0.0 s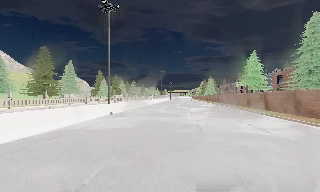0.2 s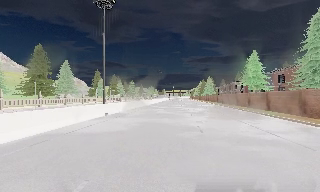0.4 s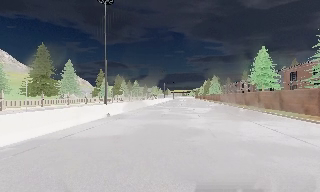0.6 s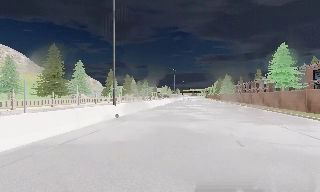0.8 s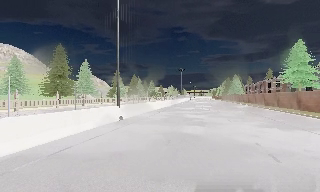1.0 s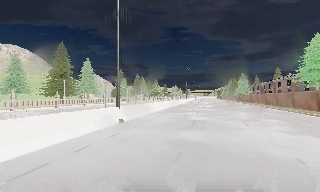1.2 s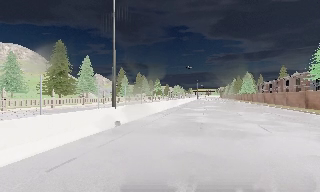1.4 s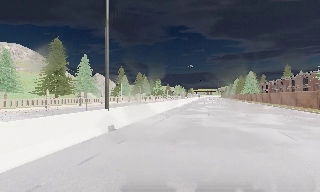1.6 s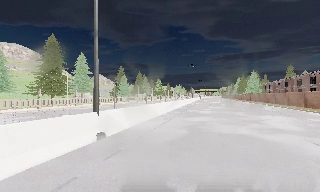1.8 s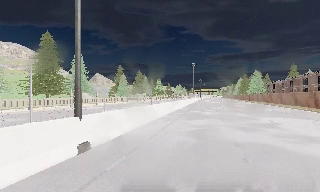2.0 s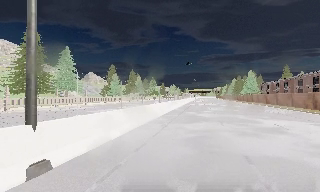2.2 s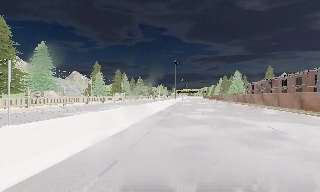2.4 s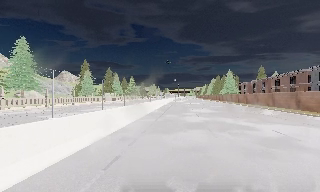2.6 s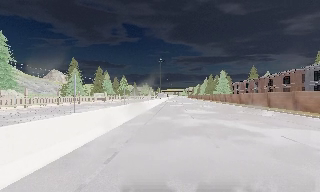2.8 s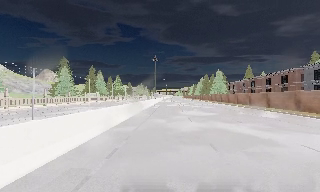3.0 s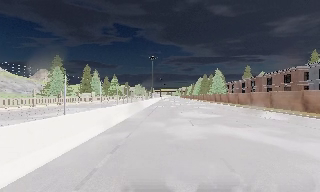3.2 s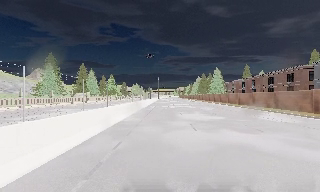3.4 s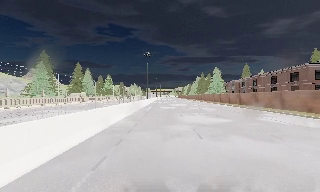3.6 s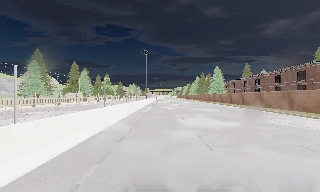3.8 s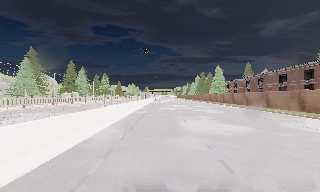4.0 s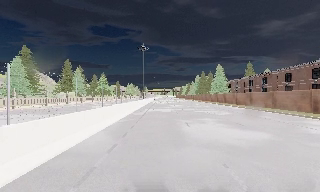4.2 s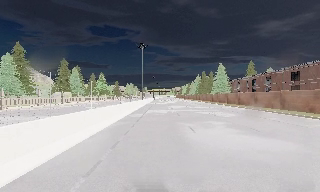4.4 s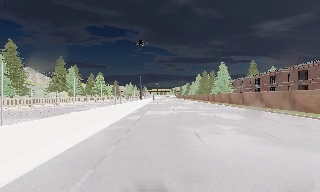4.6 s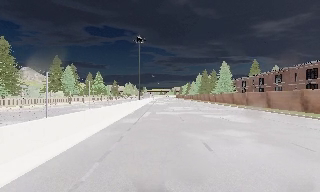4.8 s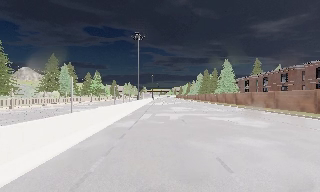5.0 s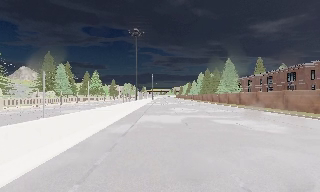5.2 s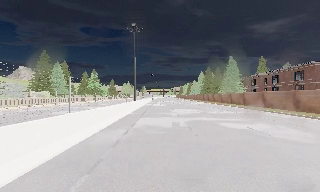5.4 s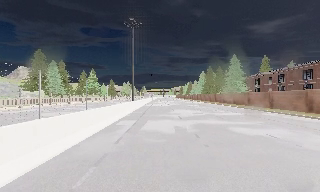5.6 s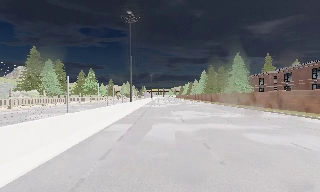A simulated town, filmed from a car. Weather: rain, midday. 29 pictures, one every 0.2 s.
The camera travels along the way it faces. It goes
forward.
0.0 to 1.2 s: The camera travels forward, about 8 m, so what stands in front looms larger. It gains speed.
1.2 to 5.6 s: The camera pans to its right, which is clockwise from overhead, by about 15 degrees. It travels forward, about 35 m, so what stands in front looms larger.
The film runs forward here.
